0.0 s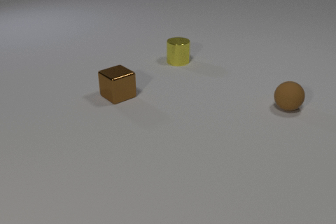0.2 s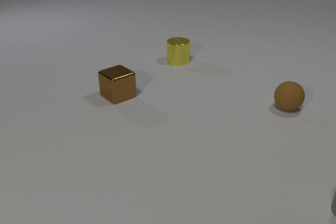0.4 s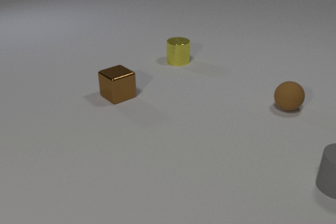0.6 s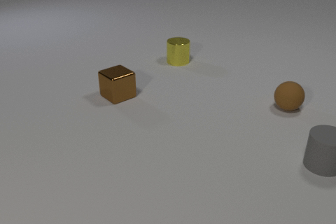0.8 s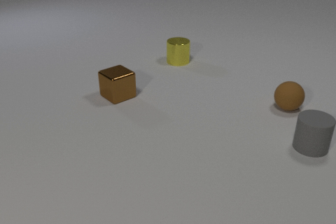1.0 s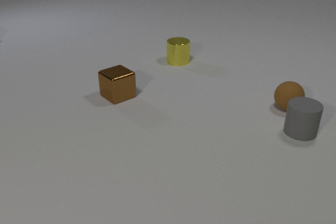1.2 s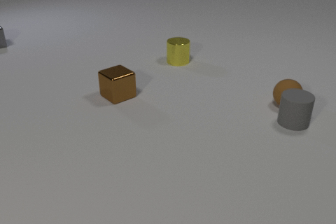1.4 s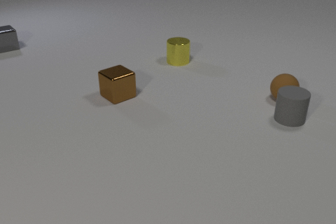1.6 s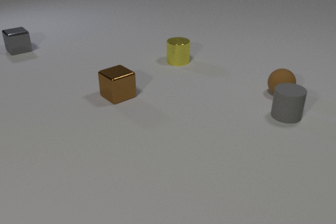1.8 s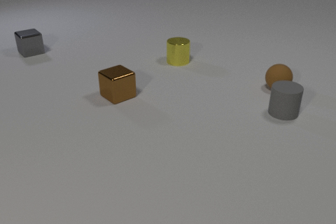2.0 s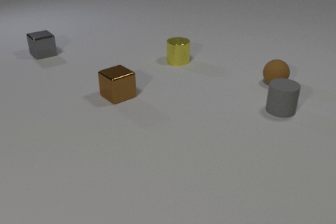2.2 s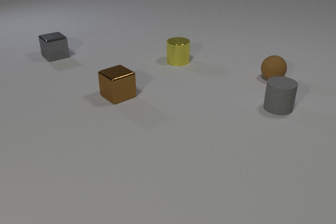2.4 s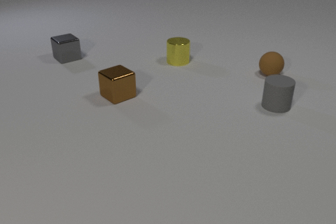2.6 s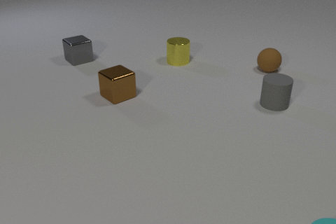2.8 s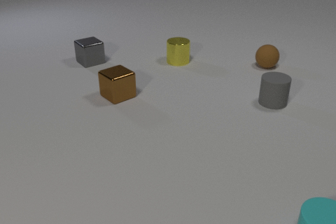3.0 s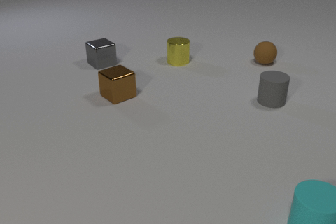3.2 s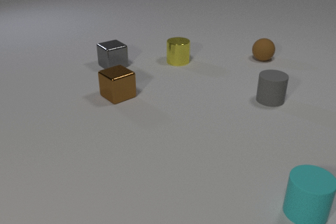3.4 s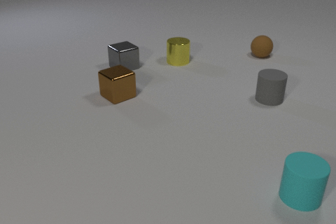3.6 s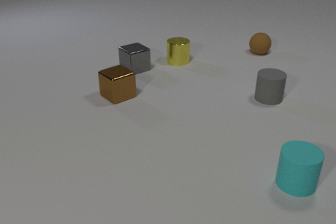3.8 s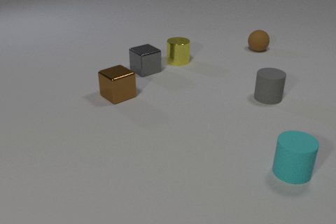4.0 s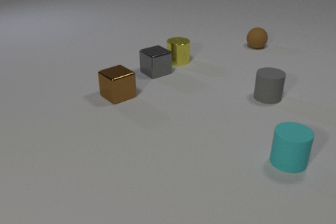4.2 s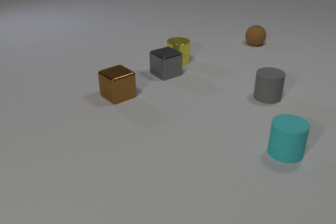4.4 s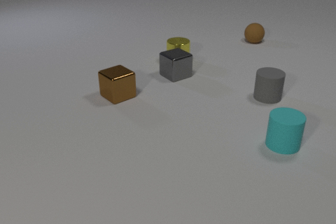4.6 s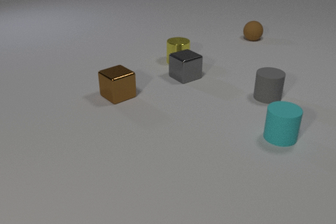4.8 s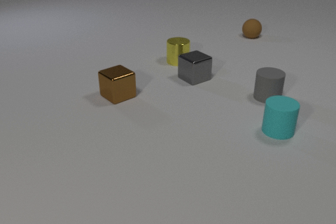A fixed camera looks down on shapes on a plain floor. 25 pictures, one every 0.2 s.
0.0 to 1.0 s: The gray rubber cylinder comes in at the right edge, slides away from the camera and to the left.
1.0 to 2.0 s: The gray rubber cylinder slides away from the camera and to the left. The brown rubber sphere rolls away from the camera. The gray metal cube comes in at the left edge, slides to the right and toward the camera. The gray rubber cylinder and the brown rubber sphere collide.
2.0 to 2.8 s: The gray rubber cylinder slides away from the camera and to the left. The brown rubber sphere rolls away from the camera. The cyan rubber cylinder comes in at the bottom edge, slides away from the camera. The gray metal cube slides to the right and toward the camera.
2.8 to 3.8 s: The gray rubber cylinder slides away from the camera. The brown rubber sphere rolls away from the camera. The cyan rubber cylinder slides away from the camera. The gray metal cube slides to the right and toward the camera.
3.8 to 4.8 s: The brown rubber sphere rolls away from the camera. The cyan rubber cylinder slides away from the camera. The gray metal cube slides to the right.
What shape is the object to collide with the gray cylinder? sphere.
What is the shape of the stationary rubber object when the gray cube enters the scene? sphere.
How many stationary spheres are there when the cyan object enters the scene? 0.
